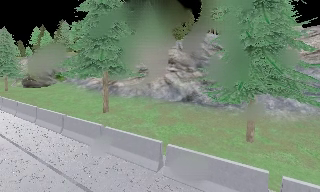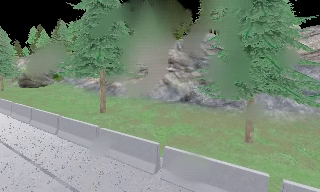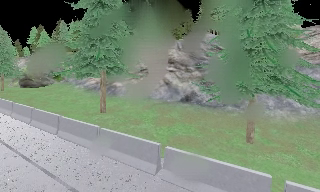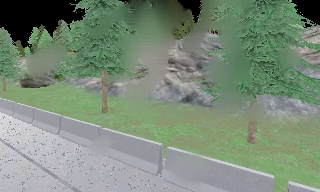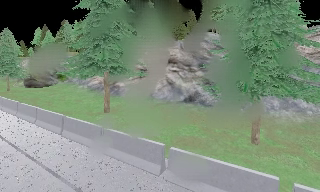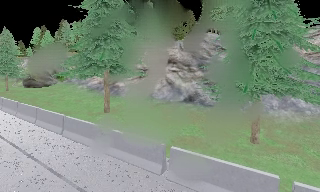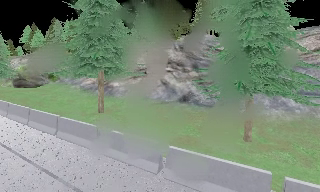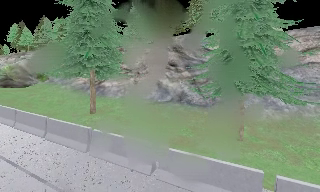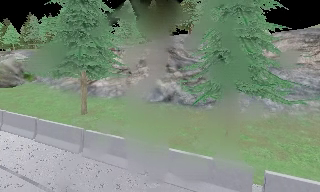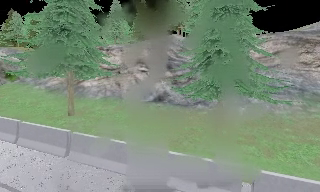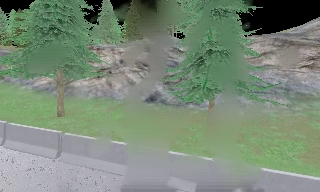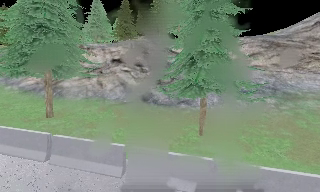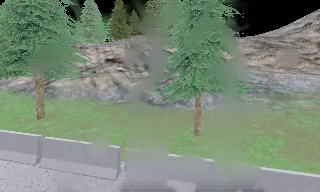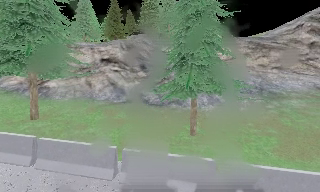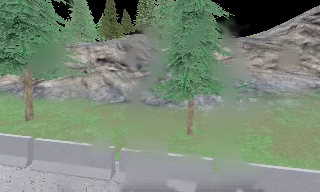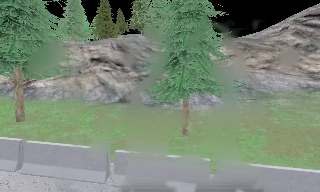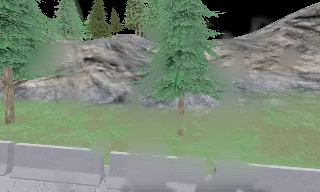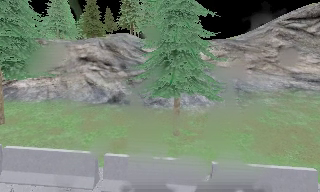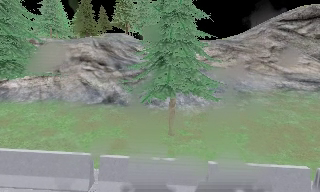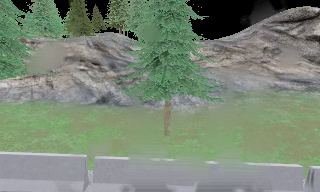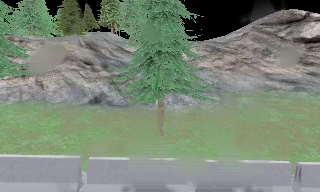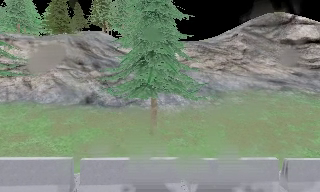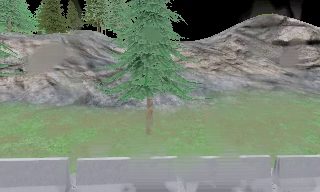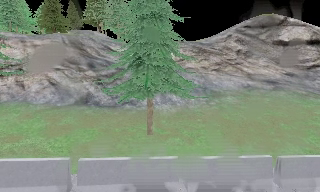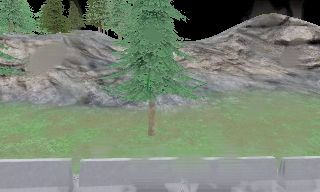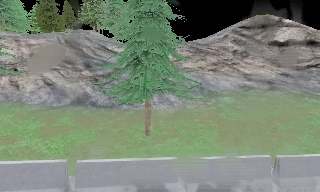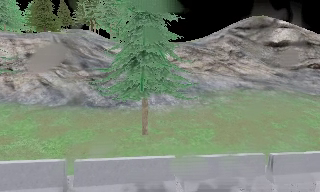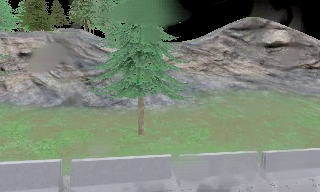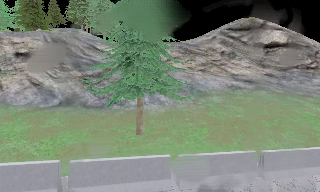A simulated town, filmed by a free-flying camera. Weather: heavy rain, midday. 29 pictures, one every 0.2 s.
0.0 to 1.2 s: The camera shifts only a little, or ends up much as it began.
1.2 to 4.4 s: The camera swings to its right by about 35 degrees, and the scene slides to the left. It travels to its left, about 0.5 m.
4.4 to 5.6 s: The camera shifts only a little, or ends up much as it began.
The film runs forward here.
